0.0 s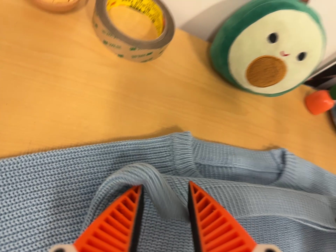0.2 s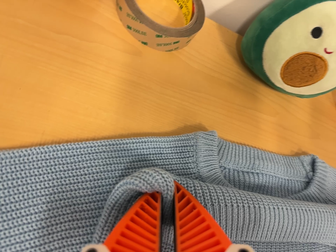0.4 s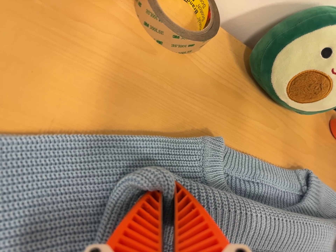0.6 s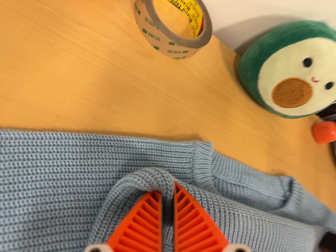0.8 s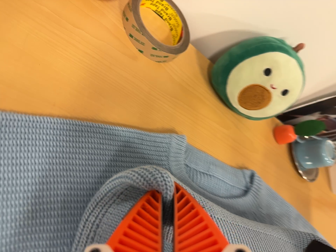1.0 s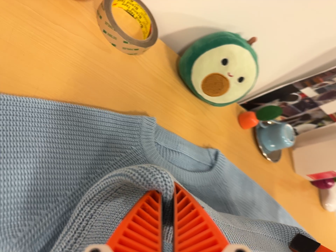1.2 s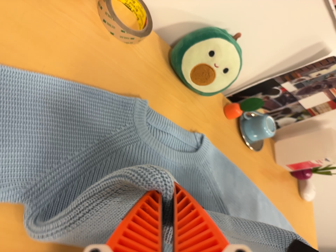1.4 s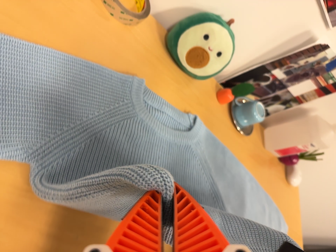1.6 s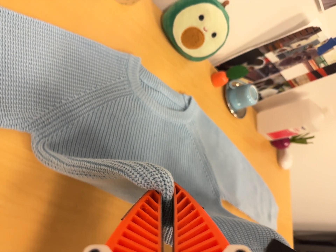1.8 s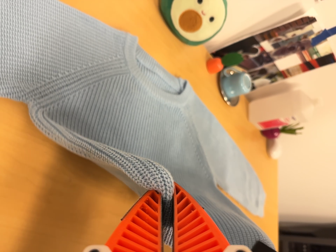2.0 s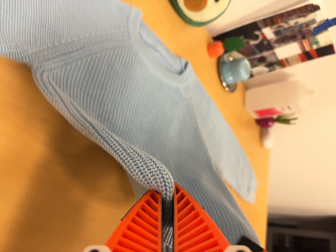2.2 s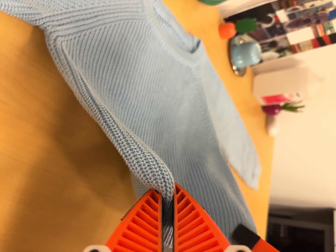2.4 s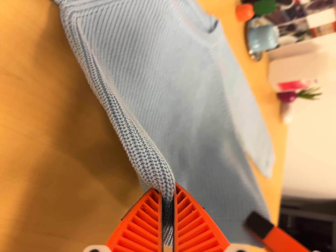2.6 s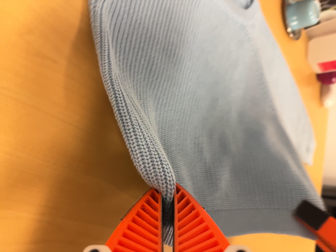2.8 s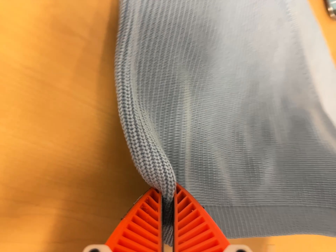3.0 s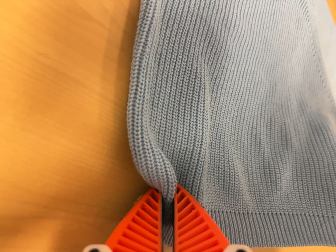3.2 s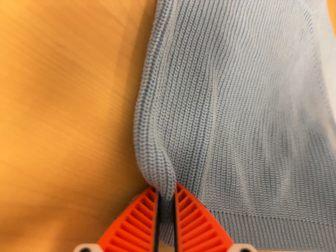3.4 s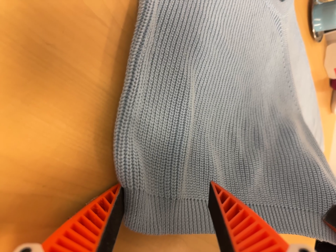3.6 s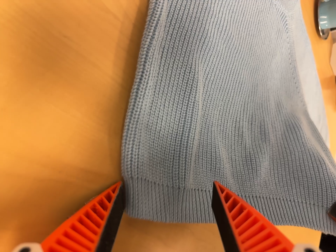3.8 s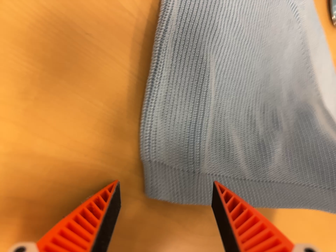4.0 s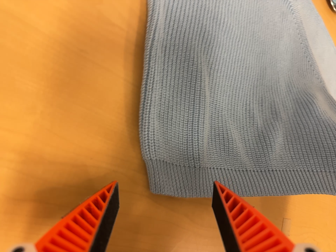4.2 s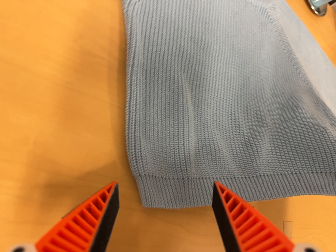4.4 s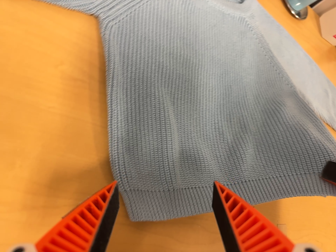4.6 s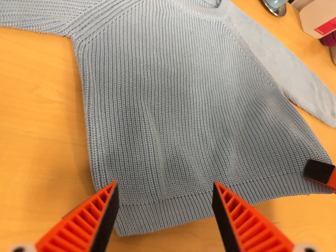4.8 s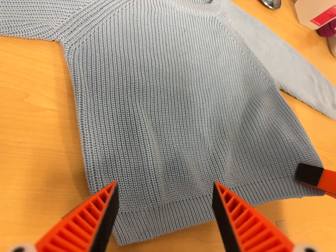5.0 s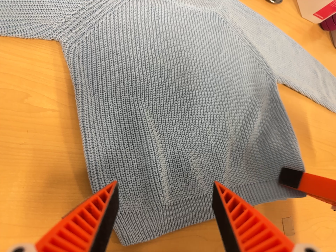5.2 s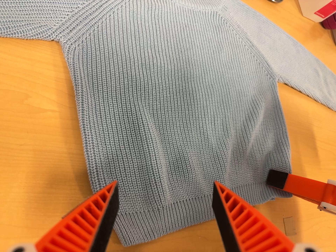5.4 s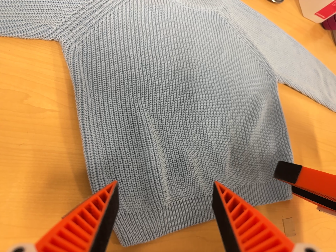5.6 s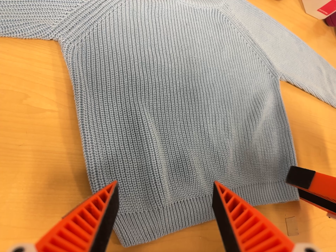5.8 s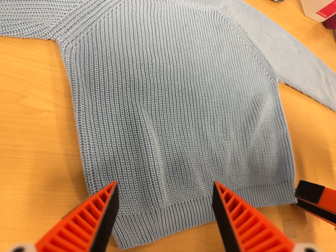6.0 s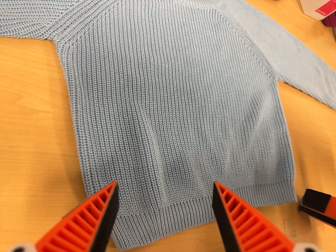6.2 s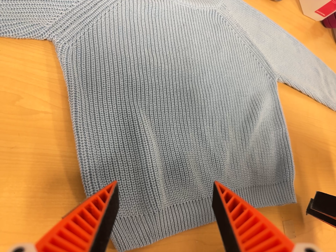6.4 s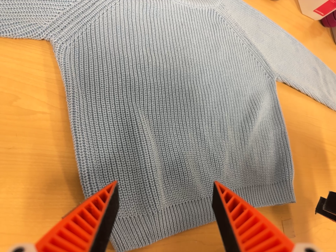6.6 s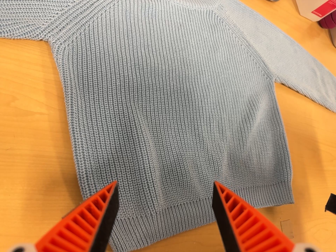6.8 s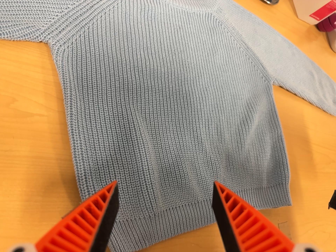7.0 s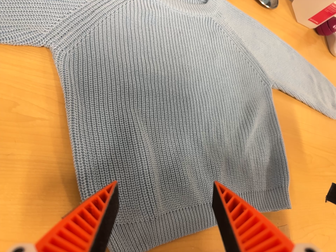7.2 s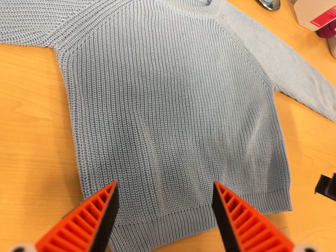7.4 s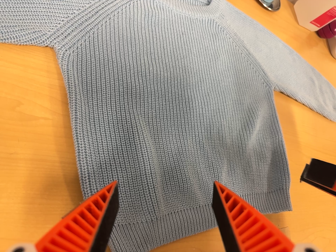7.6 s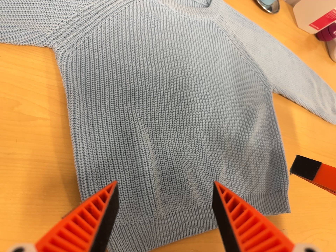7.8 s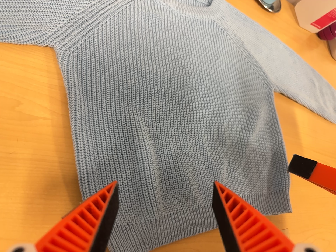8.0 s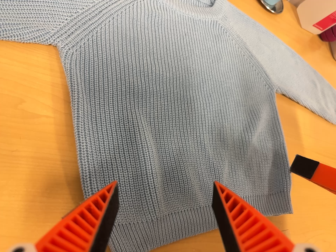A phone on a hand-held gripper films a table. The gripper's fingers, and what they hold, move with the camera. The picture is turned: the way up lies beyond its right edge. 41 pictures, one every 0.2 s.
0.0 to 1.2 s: The scene slides to the left, as the camera pans about 15 degrees to its right. It travels backward and toward the bottom of its view, about 14 cm, so what stands in front gets smaller. It rolls about its line of sight by about 15 degrees, and the scene rotates clockwise.
1.2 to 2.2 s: The camera travels toward the bottom of its view and to its left, about 12 cm, so close, fixed things drift upward. Its aim tips toward the bottom of its view by about 10 degrees, and the scene shifts upward. It rolls about its line of sight by about 10 degrees, and the scene rotates clockwise.
2.2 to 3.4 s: The camera travels to its left and forward, about 10 cm, so close, fixed things drift to the right.
3.4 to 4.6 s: The camera pans to its left by about 10 degrees. It travels to its right and backward, about 12 cm. It rolls about its line of sight by about 20 degrees, and the scene rotates counterclockwise.
4.6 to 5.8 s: The camera shifts only a little, or ends up much as it began.
5.8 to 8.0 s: The camera keeps its place and its aim.
The film runs backward here.
